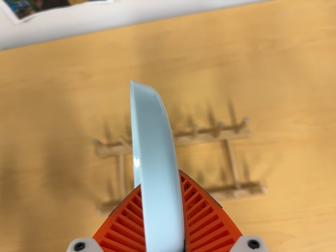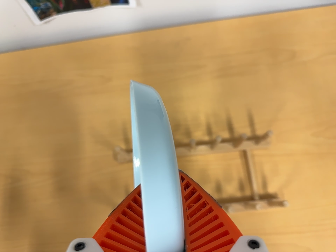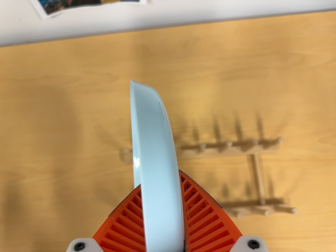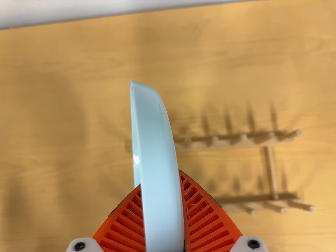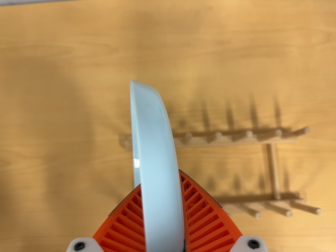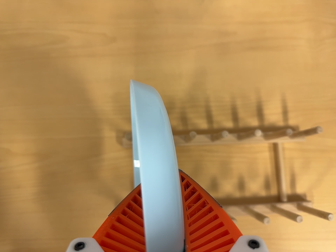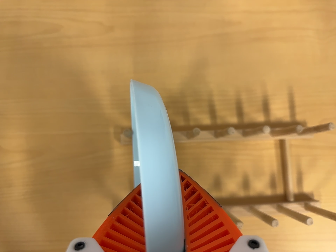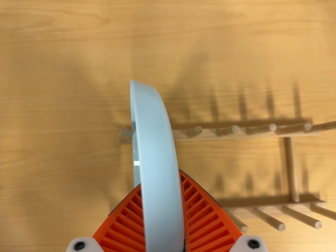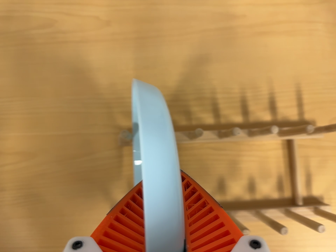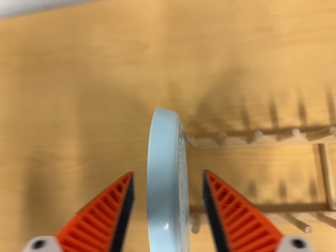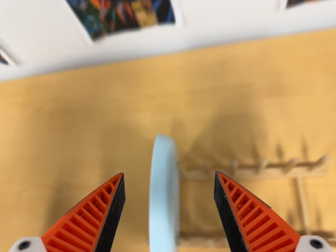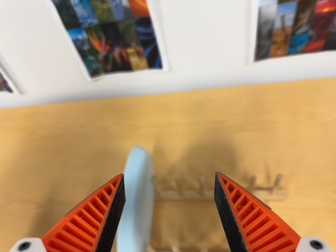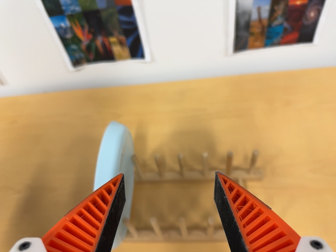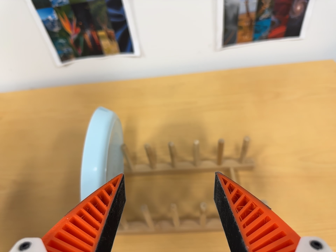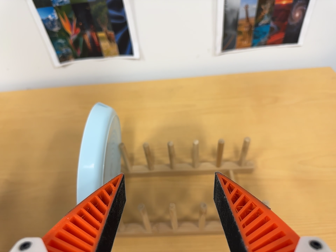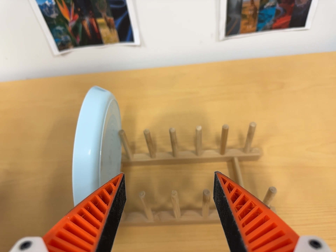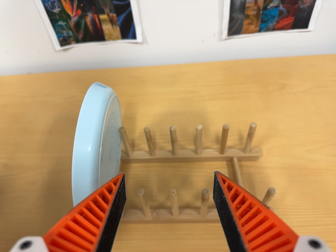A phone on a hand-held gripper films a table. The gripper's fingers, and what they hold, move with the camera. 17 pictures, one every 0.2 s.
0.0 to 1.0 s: The camera travels to its left, forward and toward the top of its view, about 14 cm, so close, fixed things drift to the right. Its aim tips toward the bottom of its view by about 10 degrees.
1.0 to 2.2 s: The camera pans to its left by about 15 degrees. It travels backward, toward the bottom of its view and to its right, about 18 cm, so what stands in front gets smaller. Its aim tips toward the top of its view by about 30 degrees.
2.2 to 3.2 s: The camera travels toward the bottom of its view, about 10 cm, so close, fixed things drift upward.
The film runs forward here.
